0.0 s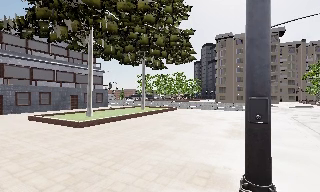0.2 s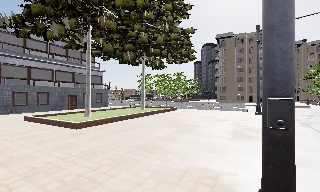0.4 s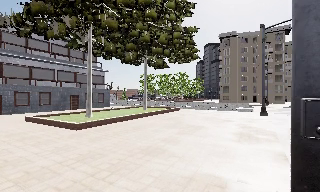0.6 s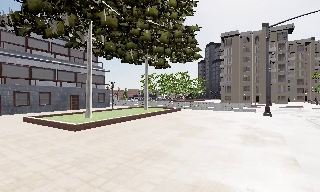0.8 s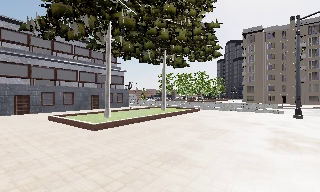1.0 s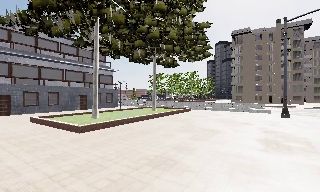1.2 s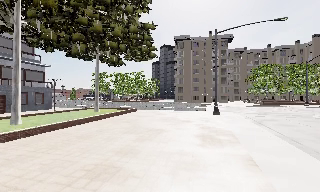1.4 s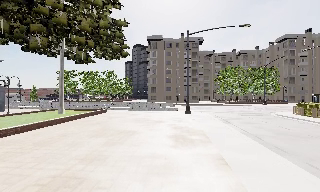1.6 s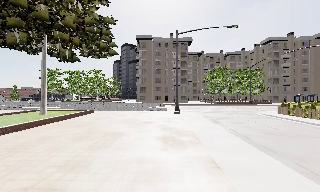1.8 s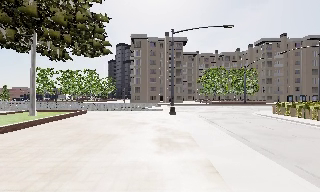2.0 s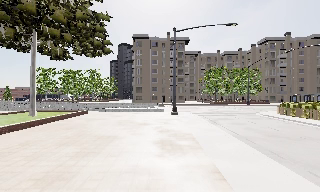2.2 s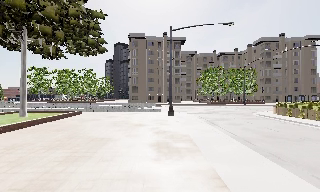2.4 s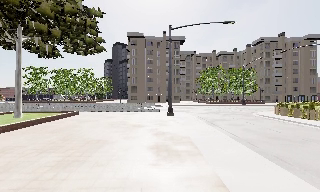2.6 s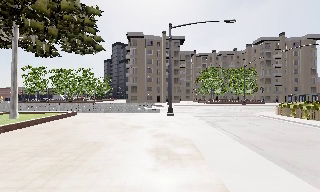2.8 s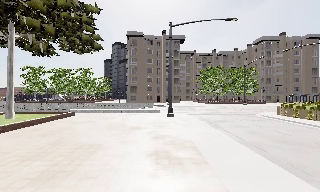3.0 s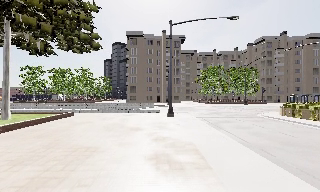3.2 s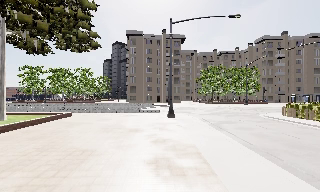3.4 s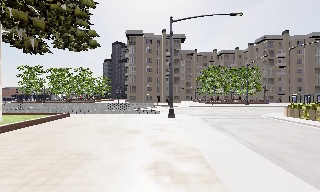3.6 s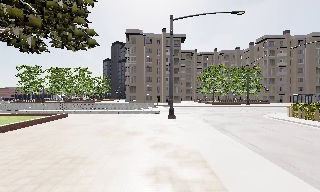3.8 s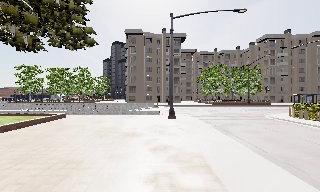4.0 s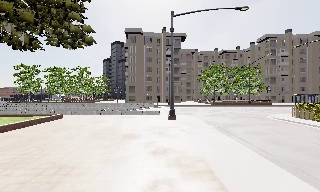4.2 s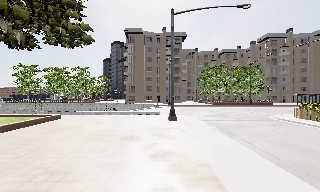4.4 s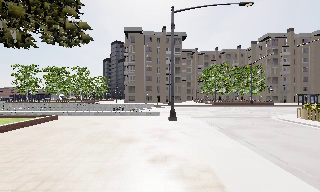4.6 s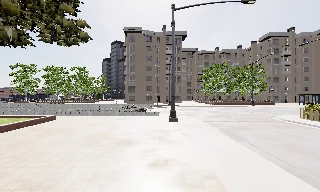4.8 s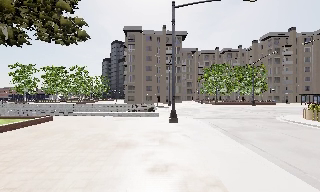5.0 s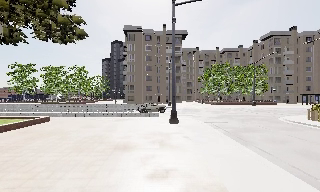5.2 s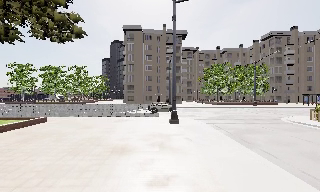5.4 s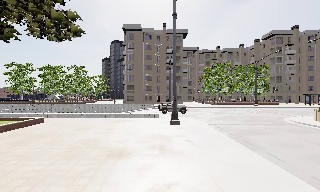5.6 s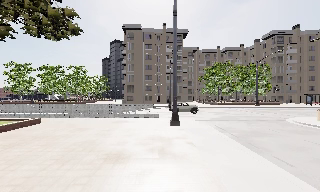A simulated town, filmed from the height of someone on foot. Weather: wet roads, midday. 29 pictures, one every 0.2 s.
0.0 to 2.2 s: The camera pans to its right, which is clockwise from overhead, by about 30 degrees. It travels forward, about 4 m.
2.2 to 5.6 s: The camera travels forward, about 6 m, so what stands in front looms larger.
The film runs forward here.
